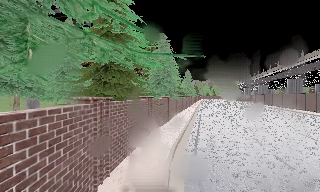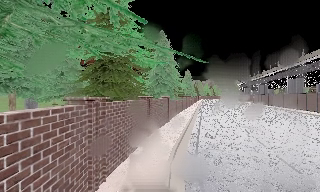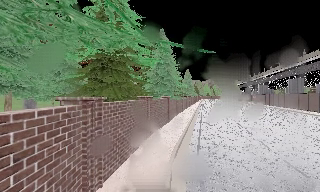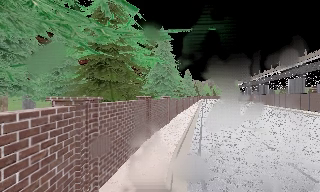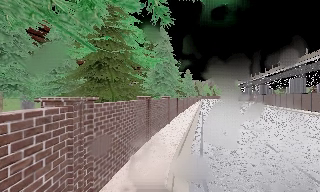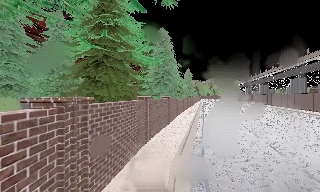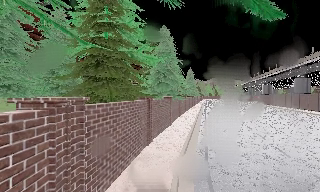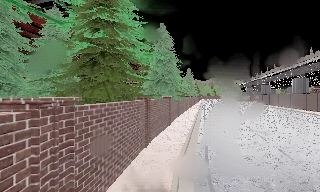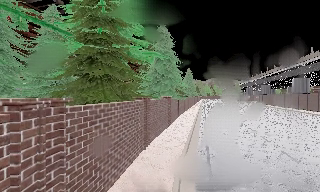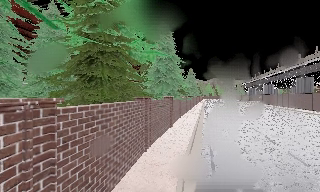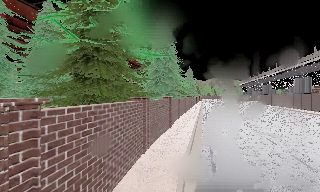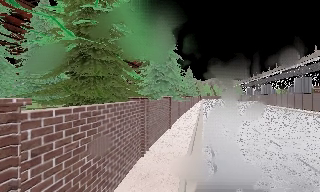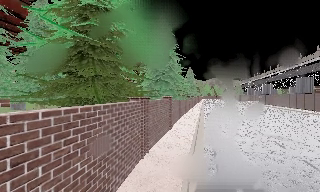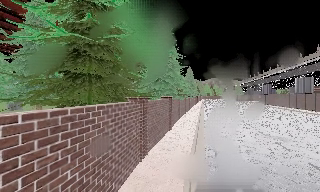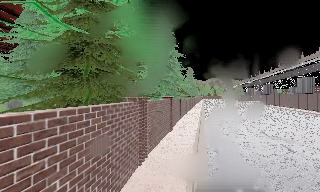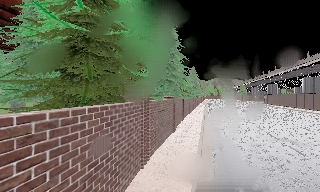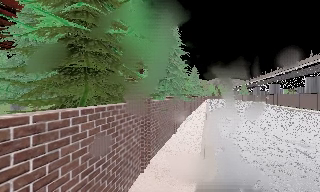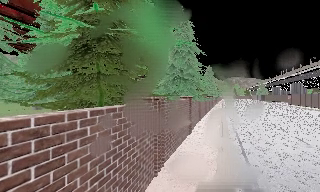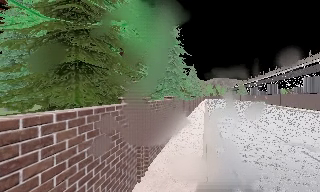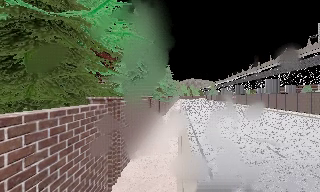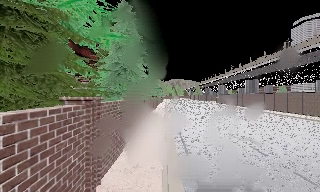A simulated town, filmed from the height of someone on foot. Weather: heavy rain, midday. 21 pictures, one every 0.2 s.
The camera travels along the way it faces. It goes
forward.
0.0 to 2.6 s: The camera travels forward, about 4 m, so what stands in front looms larger.
2.6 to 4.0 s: The camera swings to its right by about 15 degrees, and the scene slides to the left. It travels forward, about 2 m, so what stands in front looms larger.
The film runs forward here.
